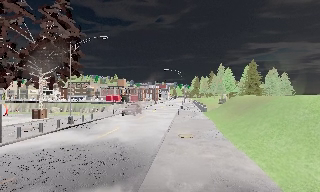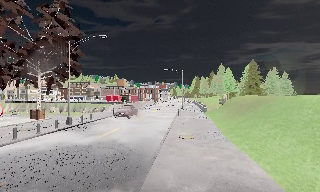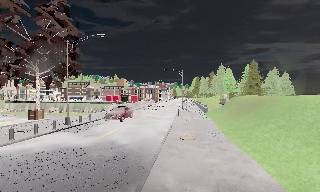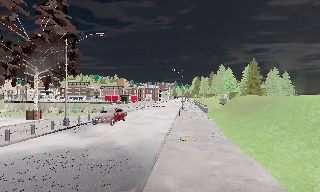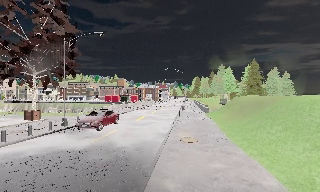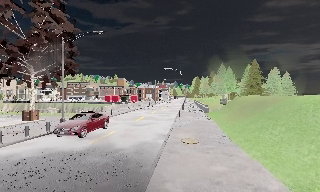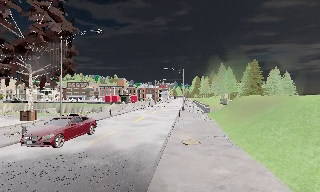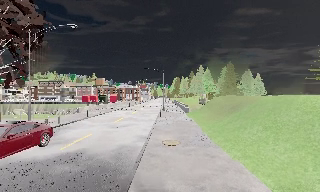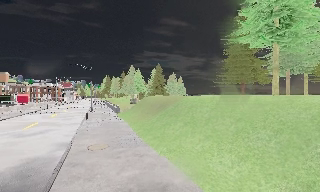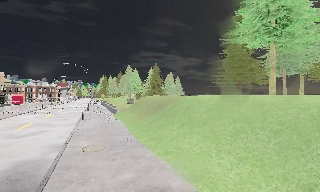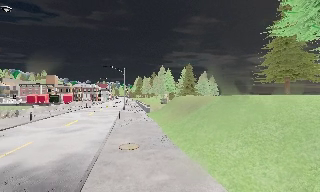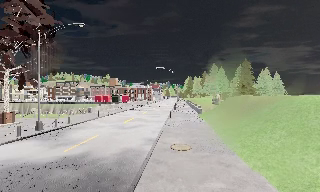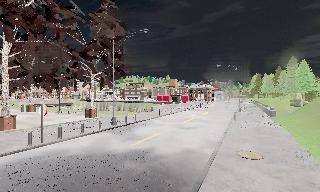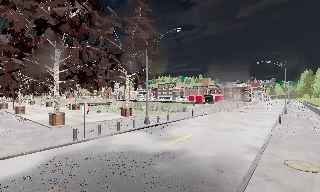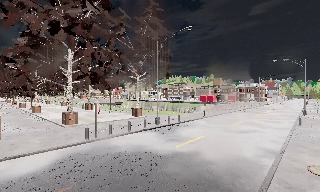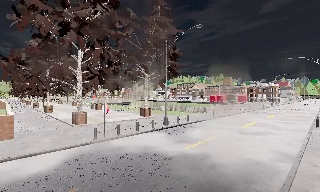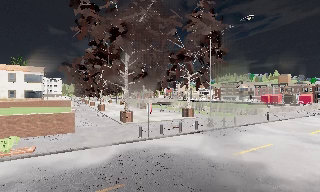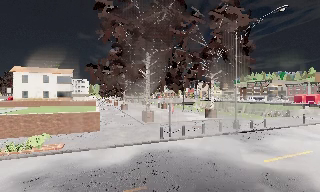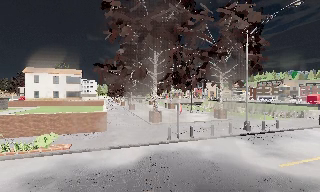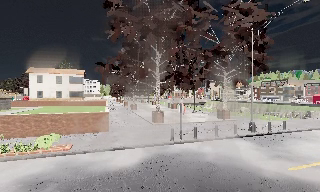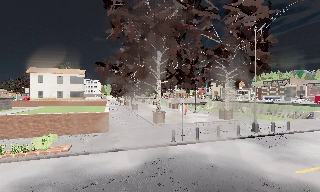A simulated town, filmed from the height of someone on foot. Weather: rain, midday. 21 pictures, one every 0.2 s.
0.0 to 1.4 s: The camera travels forward, about 1.5 m, so what stands in front looms larger.
1.4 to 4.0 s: The camera swings to its left by about 70 degrees, and the scene slides to the right. It travels forward, about 2.5 m.
The film runs forward here.
